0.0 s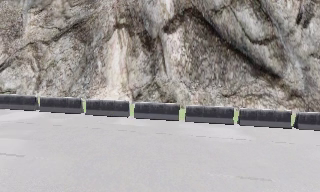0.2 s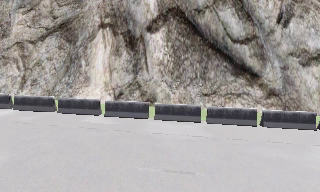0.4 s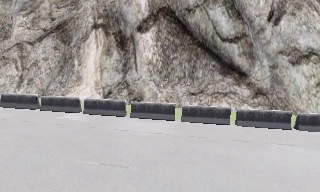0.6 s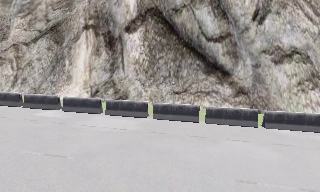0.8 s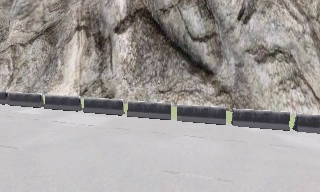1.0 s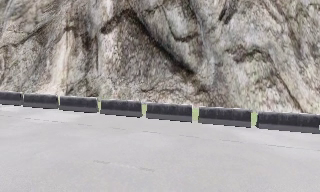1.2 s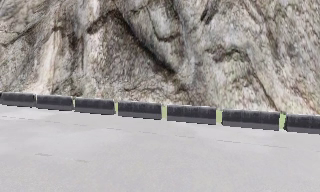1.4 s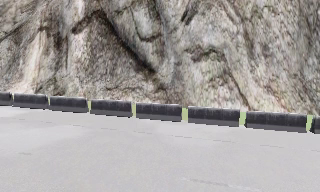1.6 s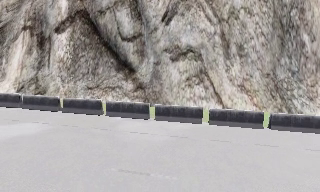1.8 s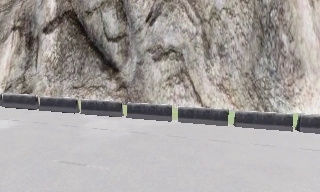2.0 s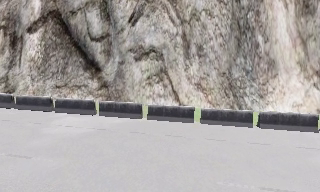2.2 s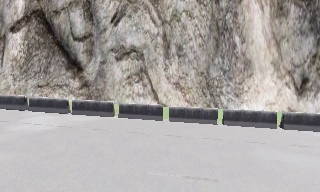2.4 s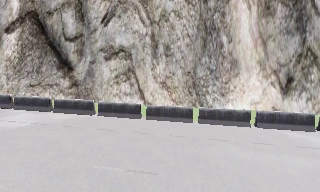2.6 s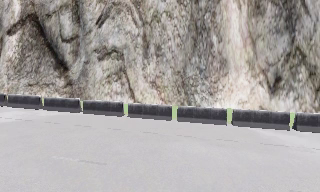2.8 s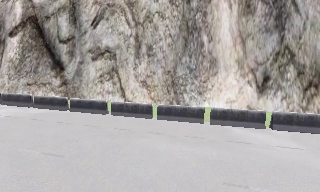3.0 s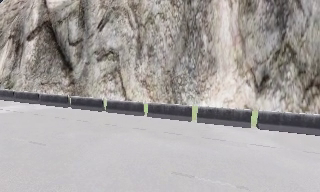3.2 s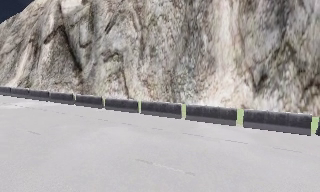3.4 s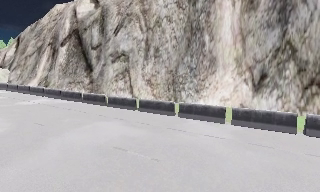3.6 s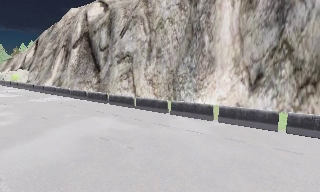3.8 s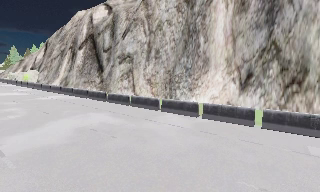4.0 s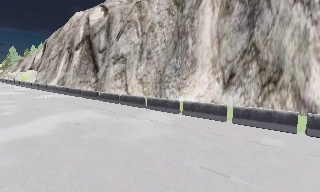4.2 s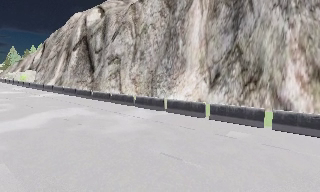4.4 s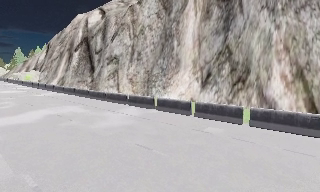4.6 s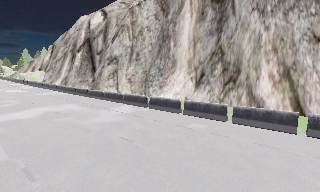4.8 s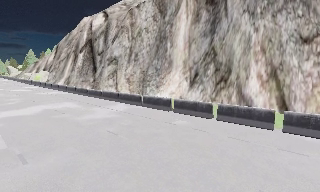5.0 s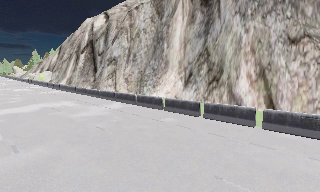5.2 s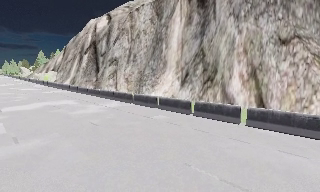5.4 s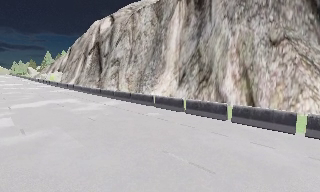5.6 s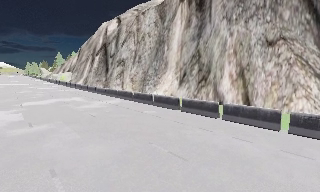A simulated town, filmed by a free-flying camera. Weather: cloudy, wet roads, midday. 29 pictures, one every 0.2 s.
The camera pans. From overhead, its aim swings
counterclockwise.
0.0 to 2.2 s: The camera travels to its right, about 25 m, so close, fixed things drift to the left.
2.2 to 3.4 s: The camera pans to its left, which is counterclockwise from overhead, by about 20 degrees. It travels to its right, about 11 m, so close, fixed things drift to the left.
3.4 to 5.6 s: The camera pans to its left, which is counterclockwise from overhead, by about 20 degrees. It travels to its right and backward, about 15 m, so close, fixed things drift to the left.
The film runs backward here.
